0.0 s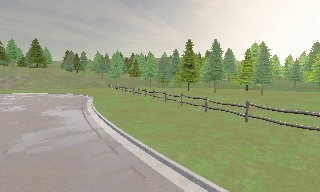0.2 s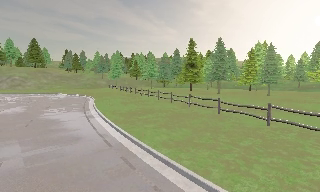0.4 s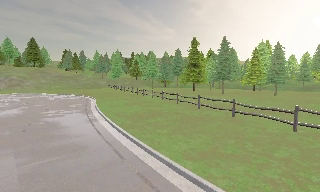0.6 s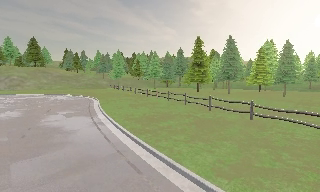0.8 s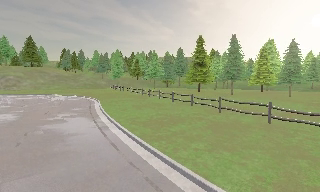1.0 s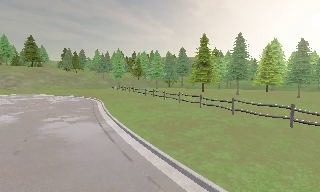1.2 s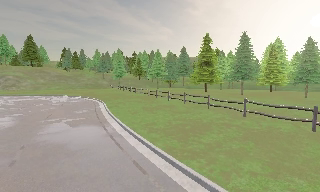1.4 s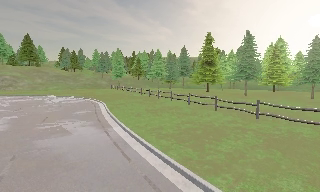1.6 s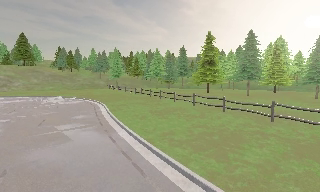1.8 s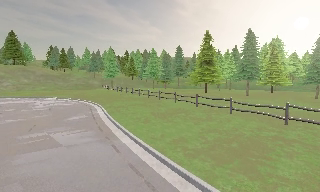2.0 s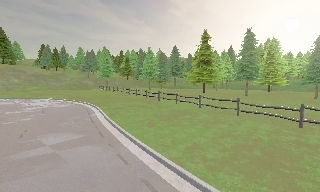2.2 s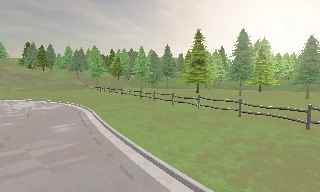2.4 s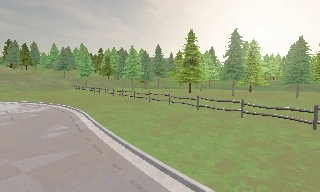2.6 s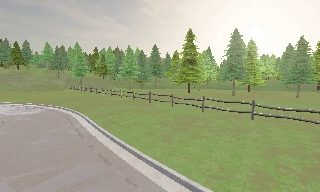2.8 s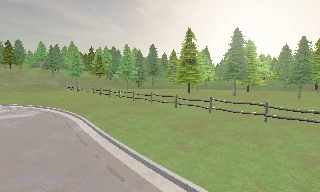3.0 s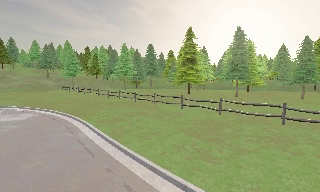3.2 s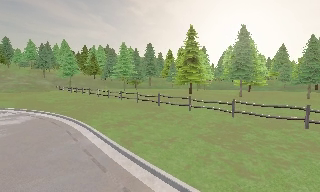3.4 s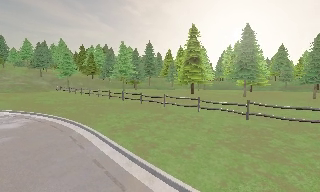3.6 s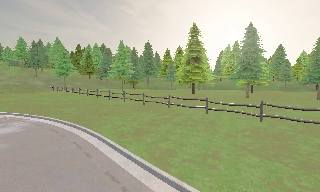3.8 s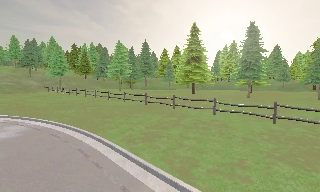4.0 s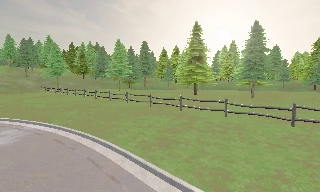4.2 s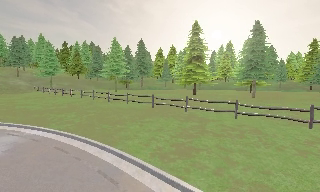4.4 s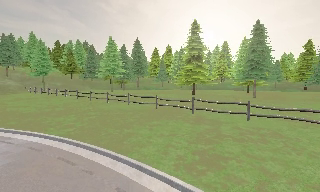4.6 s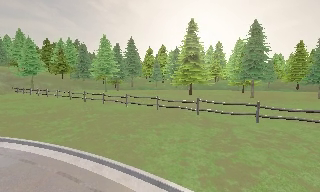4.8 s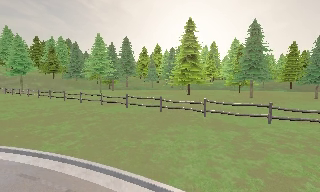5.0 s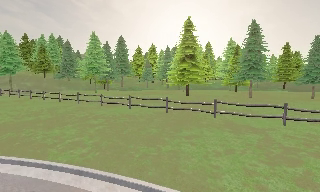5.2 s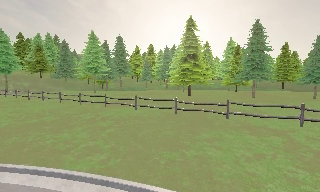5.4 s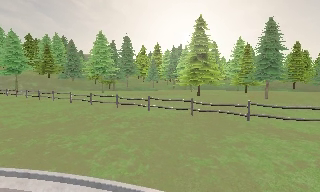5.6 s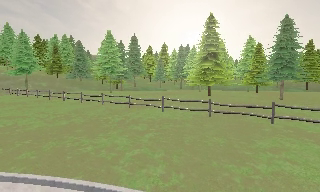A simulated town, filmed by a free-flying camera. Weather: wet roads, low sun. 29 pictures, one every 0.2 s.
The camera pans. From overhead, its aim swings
clockwise.
0.0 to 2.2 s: The camera travels forward and to its left, about 12 m, so what stands in front looms larger.
2.2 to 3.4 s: The camera pans to its right, which is clockwise from overhead, by about 10 degrees. It travels forward and to its left, about 7 m, so what stands in front looms larger.
3.4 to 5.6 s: The camera pans to its right, which is clockwise from overhead, by about 15 degrees. It travels to its left and forward, about 12 m, so close, fixed things drift to the right.
The film runs forward here.
